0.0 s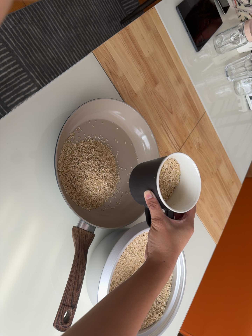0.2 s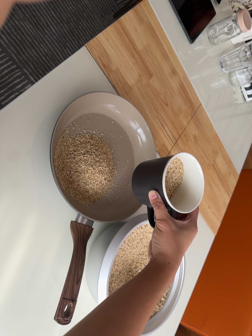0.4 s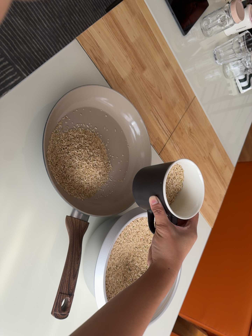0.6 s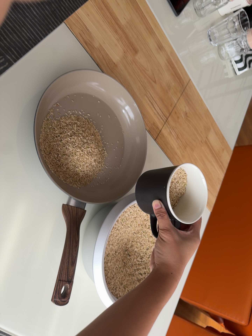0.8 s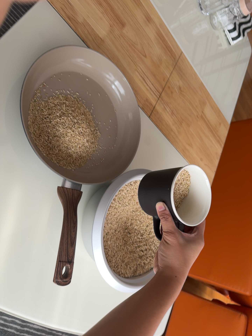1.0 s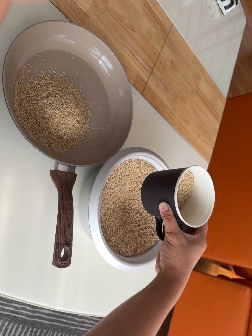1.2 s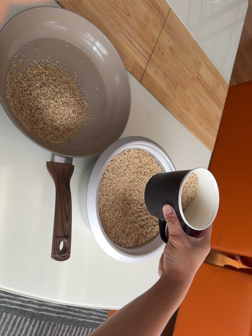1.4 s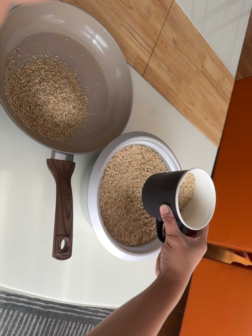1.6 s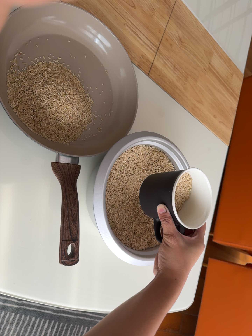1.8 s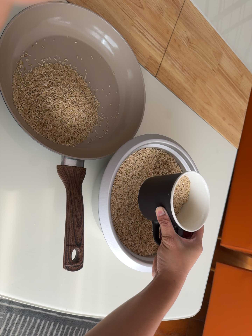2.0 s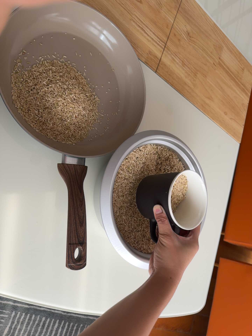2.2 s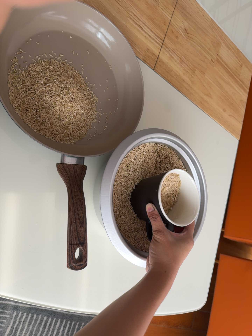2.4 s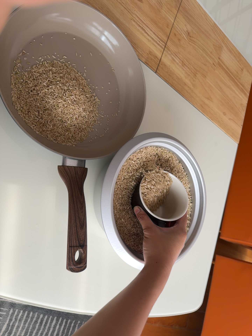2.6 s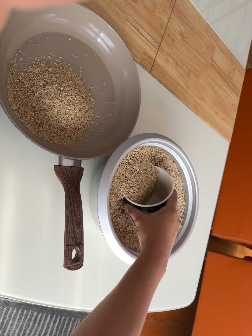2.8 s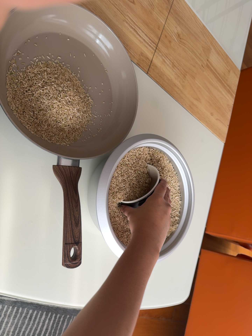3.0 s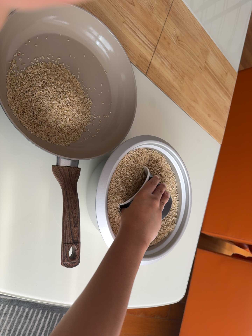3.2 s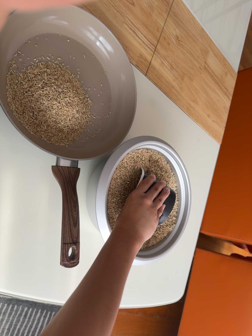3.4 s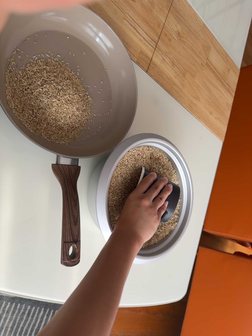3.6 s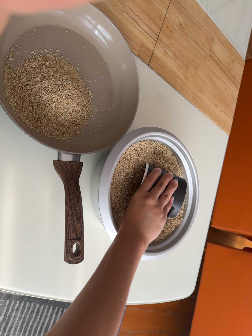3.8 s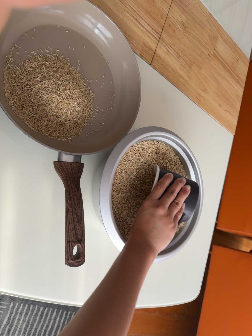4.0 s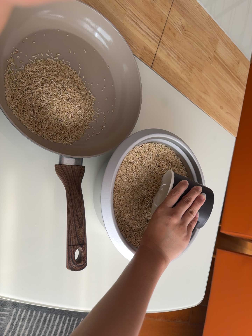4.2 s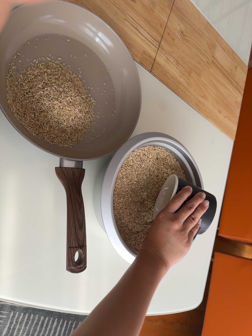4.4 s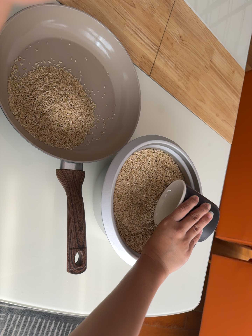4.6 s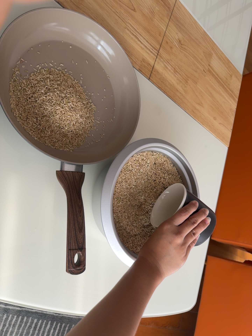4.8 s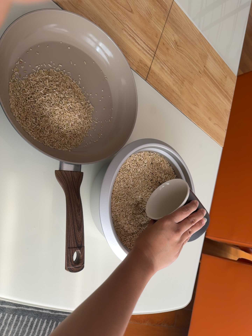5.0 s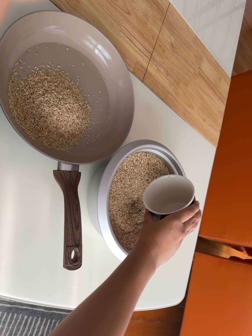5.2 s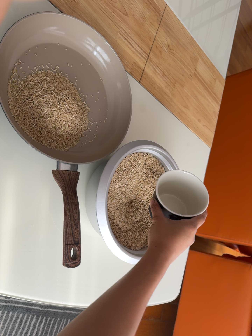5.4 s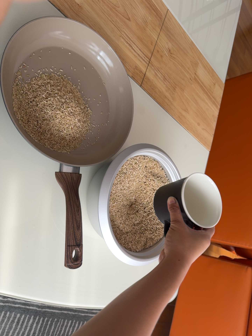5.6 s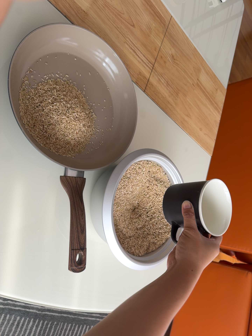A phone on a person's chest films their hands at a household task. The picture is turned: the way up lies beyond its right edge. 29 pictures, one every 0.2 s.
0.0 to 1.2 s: The camera travels toward the bottom of its view and to its right, about 9 cm, so close, fixed things drift upward. Its aim tips toward the bottom of its view by about 10 degrees, and the scene shifts upward. It rolls about its line of sight by about 15 degrees, and the scene rotates counterclockwise.
1.2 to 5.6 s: The camera shifts only a little, or ends up much as it began.
The film runs backward here.
